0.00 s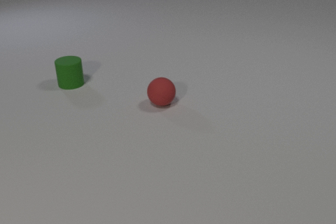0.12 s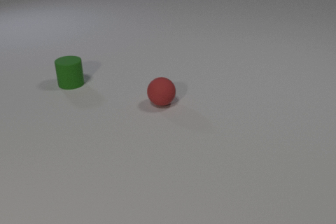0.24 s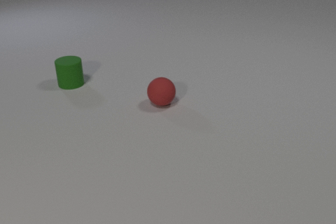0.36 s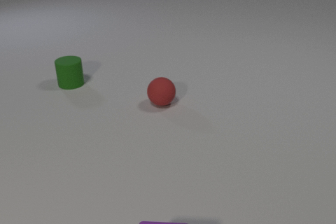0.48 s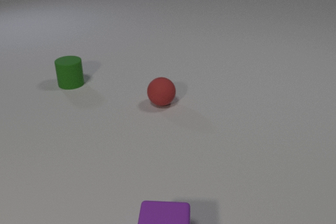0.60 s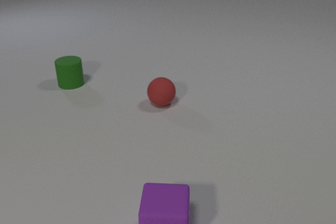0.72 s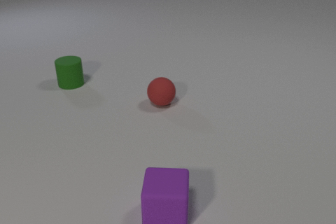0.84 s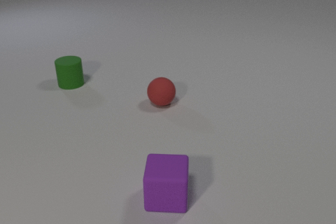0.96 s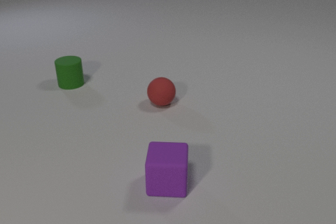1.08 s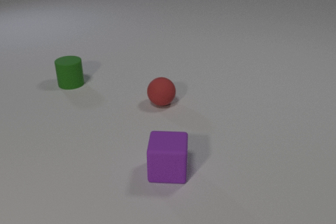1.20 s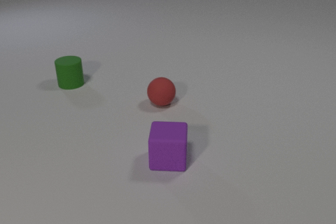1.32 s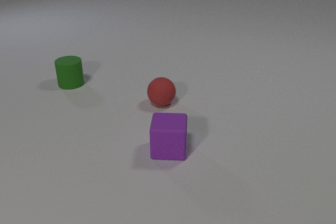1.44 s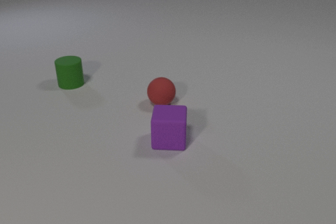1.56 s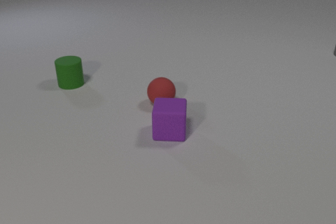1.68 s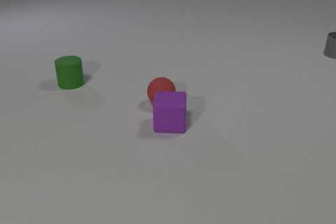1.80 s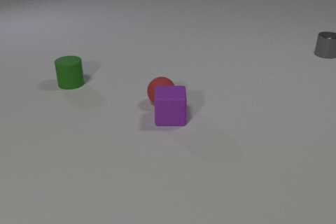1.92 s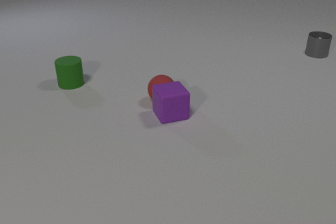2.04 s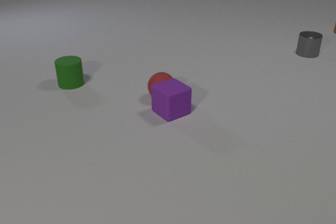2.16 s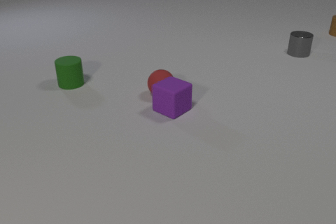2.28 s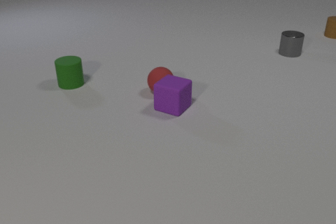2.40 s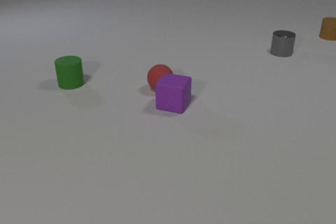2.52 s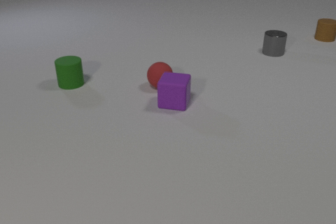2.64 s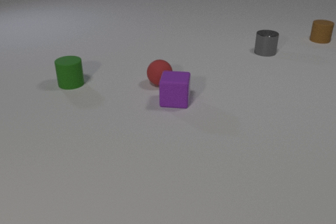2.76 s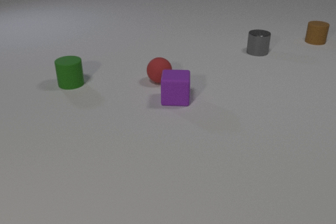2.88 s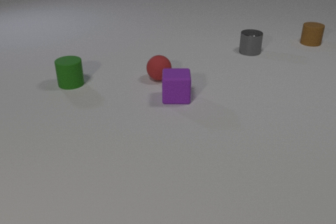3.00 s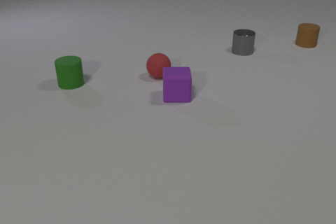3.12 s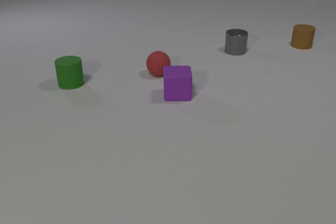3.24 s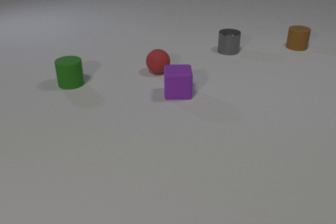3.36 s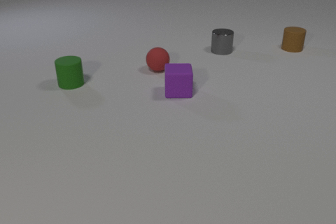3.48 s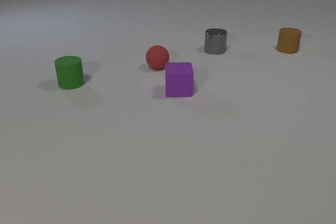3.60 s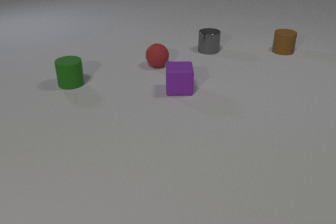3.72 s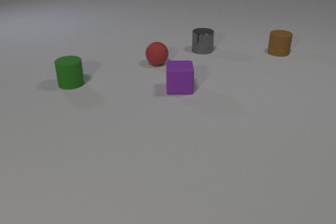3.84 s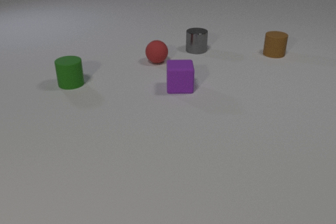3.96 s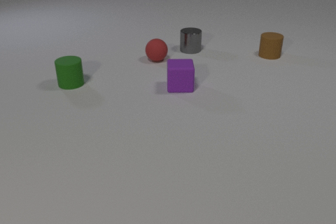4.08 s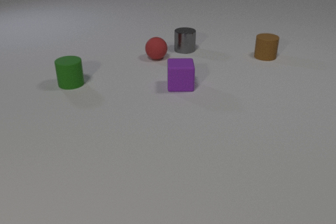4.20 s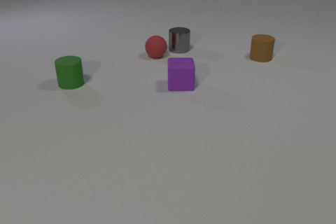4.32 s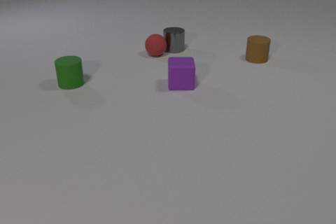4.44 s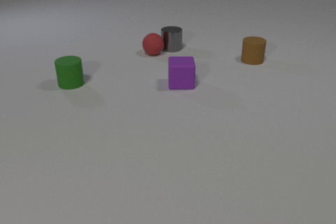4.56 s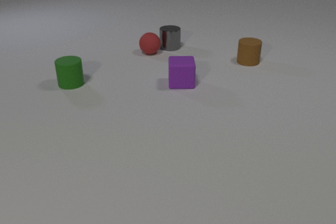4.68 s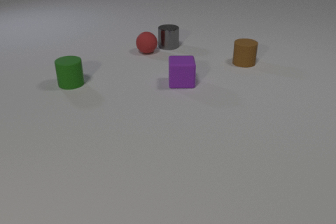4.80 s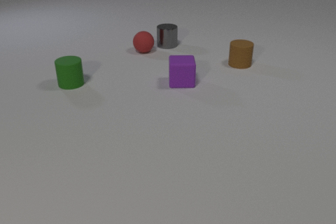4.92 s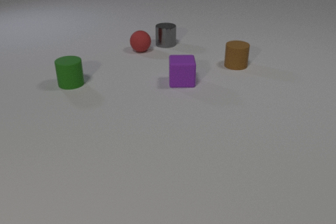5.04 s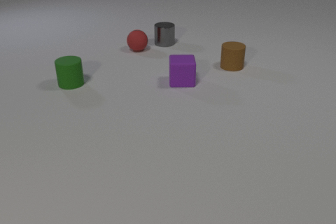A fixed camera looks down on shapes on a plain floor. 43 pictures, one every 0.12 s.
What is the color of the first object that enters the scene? purple.
How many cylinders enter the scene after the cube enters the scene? 2.
How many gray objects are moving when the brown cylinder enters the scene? 1.
0.00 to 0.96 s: The purple rubber cube comes in at the bottom edge, slides away from the camera.
0.96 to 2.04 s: The purple rubber cube slides away from the camera, spins counterclockwise seen from above by about 45 degrees, its near face sliding to the right. The red rubber sphere rolls away from the camera. The brown rubber cylinder comes in at the right edge. The gray metal cylinder comes in at the right edge, slides to the left. The purple rubber cube and the red rubber sphere collide.
2.04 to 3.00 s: The purple rubber cube slides away from the camera, spins so that its near face slides to the right, counterclockwise seen from above. The red rubber sphere rolls away from the camera. The brown rubber cylinder slides toward the camera and to the left. The gray metal cylinder slides to the left.
3.00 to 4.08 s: The purple rubber cube slides away from the camera. The red rubber sphere rolls away from the camera. The brown rubber cylinder slides toward the camera and to the left. The gray metal cylinder slides to the left.
4.08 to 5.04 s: The purple rubber cube slides away from the camera. The red rubber sphere rolls away from the camera and to the left. The brown rubber cylinder slides toward the camera and to the left. The gray metal cylinder slides to the left and away from the camera. The red rubber sphere and the gray metal cylinder collide.
